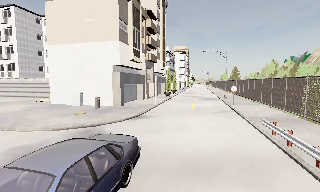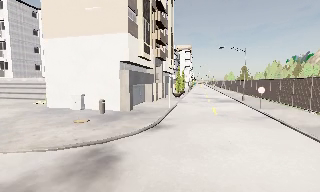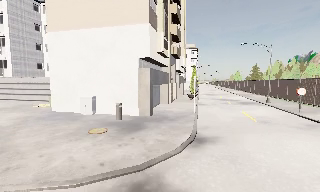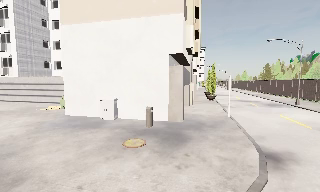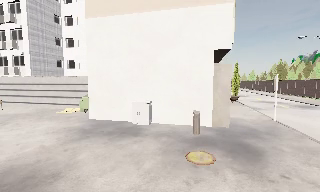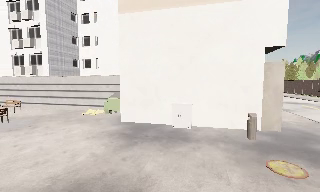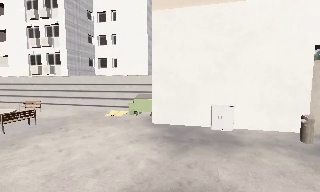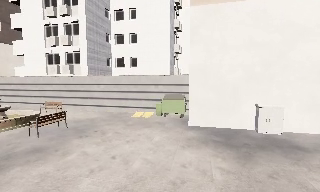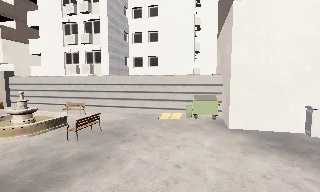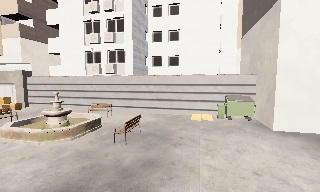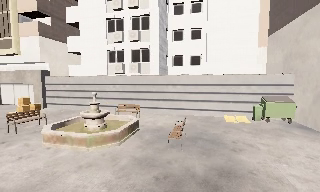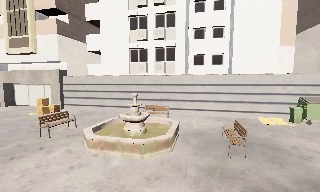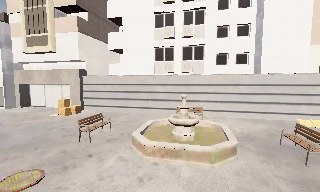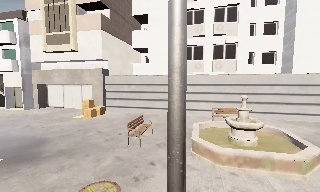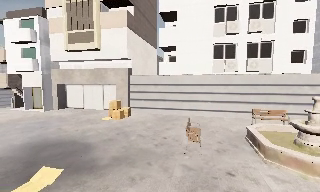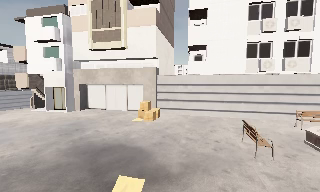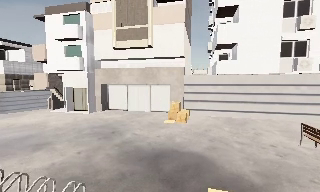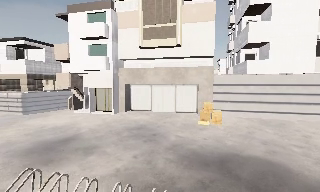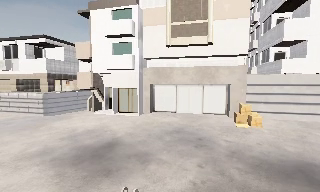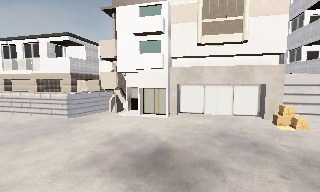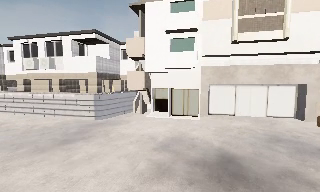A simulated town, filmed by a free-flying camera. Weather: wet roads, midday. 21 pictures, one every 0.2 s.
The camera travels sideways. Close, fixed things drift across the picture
to the right.
0.0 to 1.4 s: The camera travels to its left and forward, about 18 m, so close, fixed things drift to the right.
1.4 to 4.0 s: The camera travels to its left, about 30 m, so close, fixed things drift to the right.
The film runs forward here.
